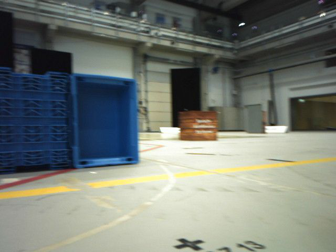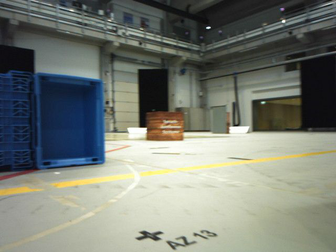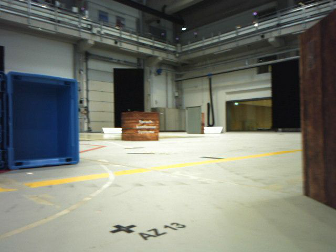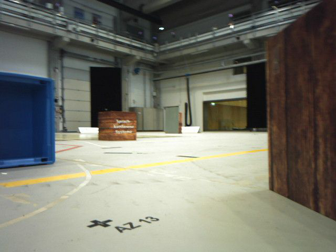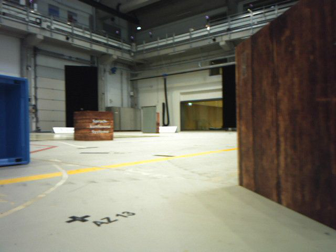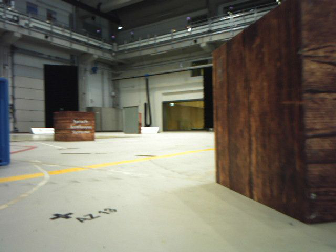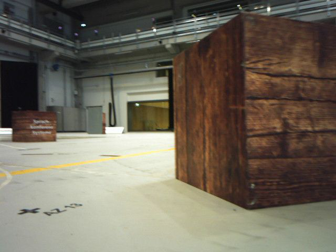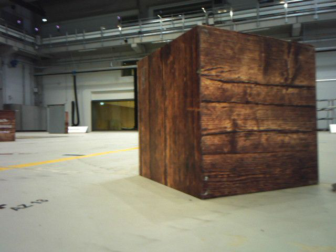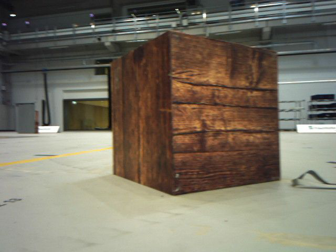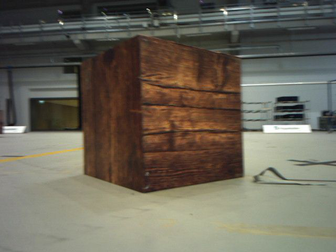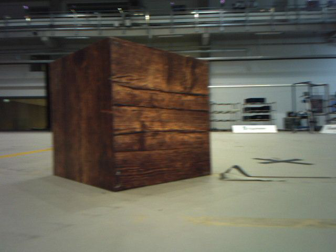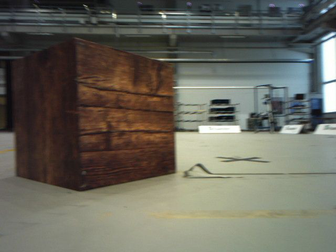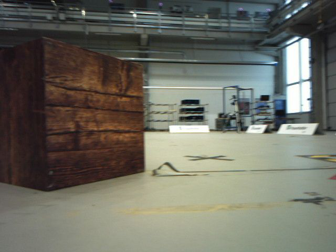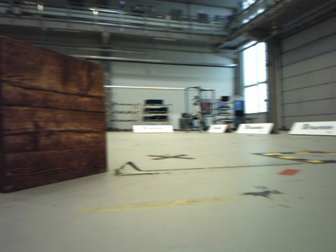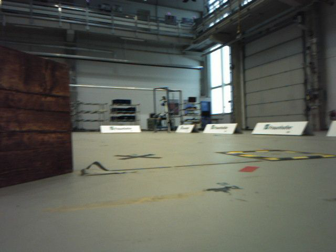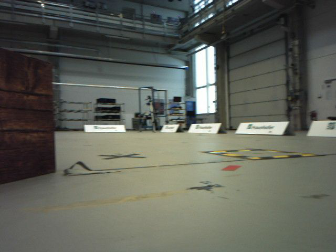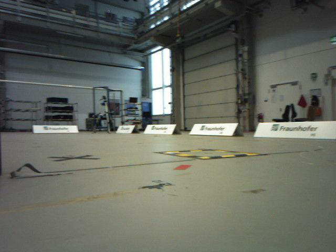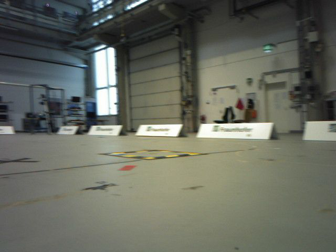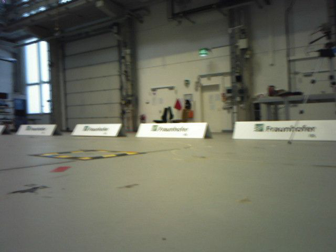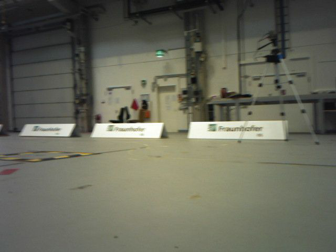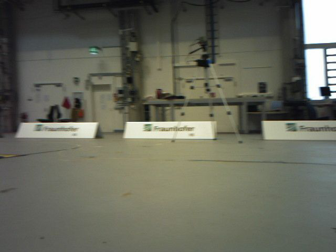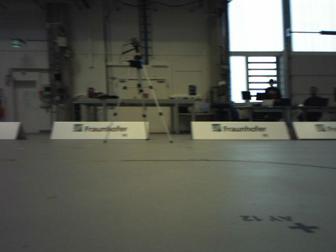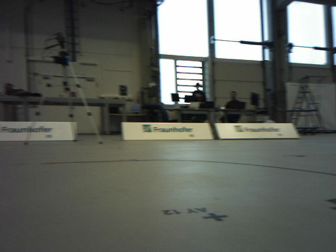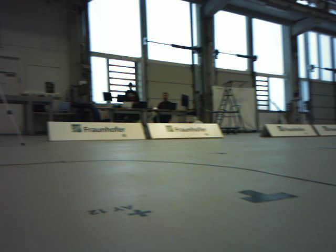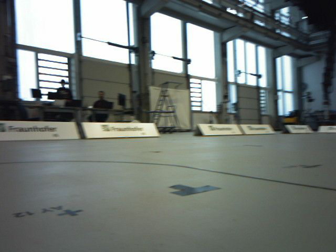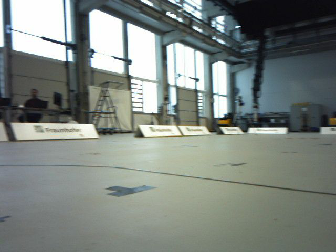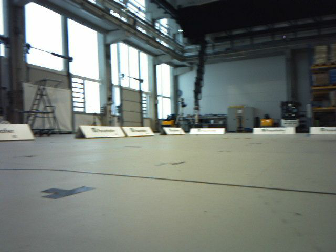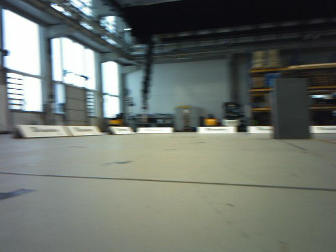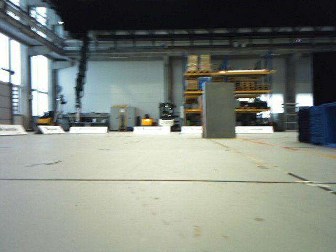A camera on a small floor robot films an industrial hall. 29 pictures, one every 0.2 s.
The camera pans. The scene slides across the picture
to the left.
The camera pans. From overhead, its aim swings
clockwise.
0.0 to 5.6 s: The camera pans to its right, which is clockwise from overhead, by about 230 degrees. It travels backward, about 0.8 m.
The film runs backward here.
